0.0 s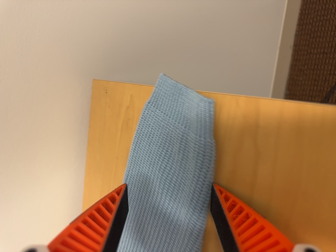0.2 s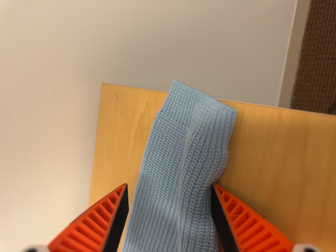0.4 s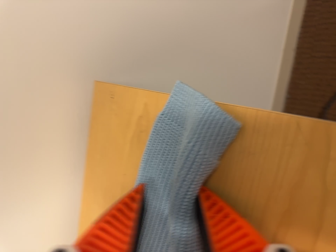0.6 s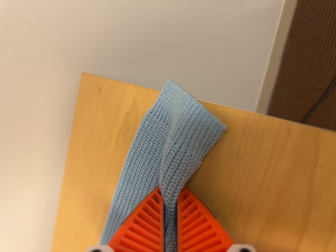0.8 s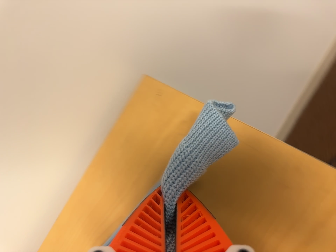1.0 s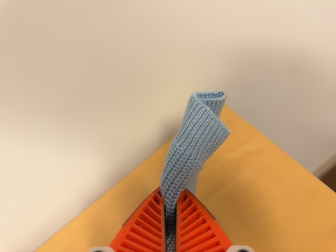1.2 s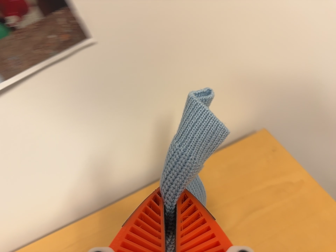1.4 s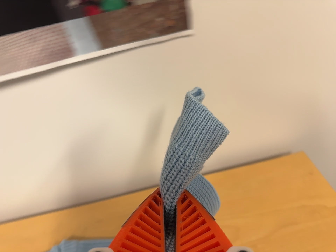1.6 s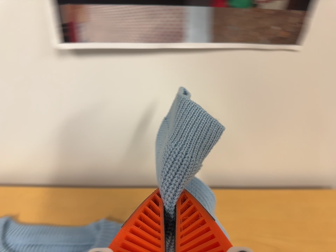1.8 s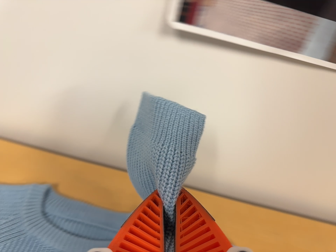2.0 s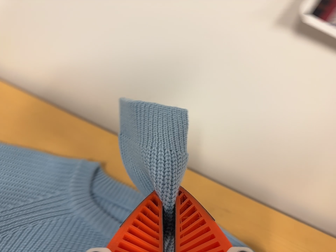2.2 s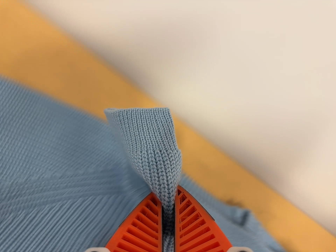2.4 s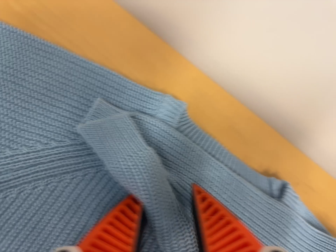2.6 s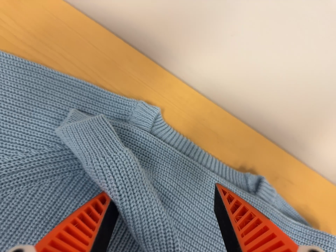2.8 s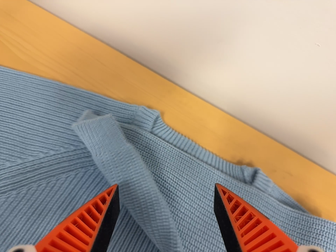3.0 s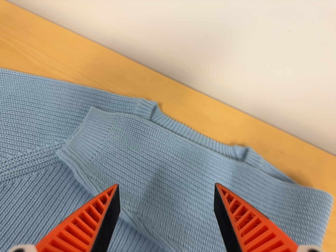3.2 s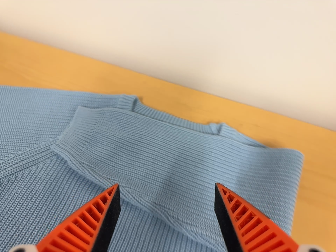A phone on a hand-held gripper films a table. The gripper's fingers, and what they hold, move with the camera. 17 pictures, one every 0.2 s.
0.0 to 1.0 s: The camera travels to its left, about 20 cm, so close, fixed things drift to the right. Its aim tips toward the top of its view by about 10 degrees, and the scene shifts downward. It rolls about its line of sight by about 45 degrees, and the scene rotates clockwise.
1.0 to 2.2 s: The camera travels to its left, about 50 cm, so close, fixed things drift to the right. Its aim tips toward the bottom of its view by about 10 degrees, and the scene shifts upward. It rolls about its line of sight by about 75 degrees, and the scene rotates clockwise.
2.2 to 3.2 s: The camera pans to its left by about 15 degrees. It travels to its right, backward and toward the bottom of its view, about 20 cm. It rolls about its line of sight by about 20 degrees, and the scene rotates counterclockwise.
The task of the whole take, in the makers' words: right arm across.
The film runs forward here.
